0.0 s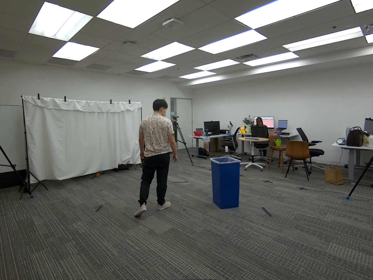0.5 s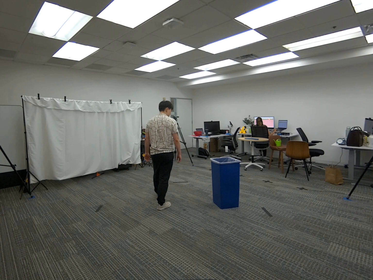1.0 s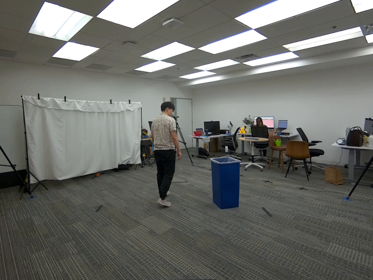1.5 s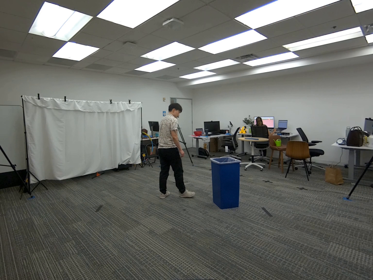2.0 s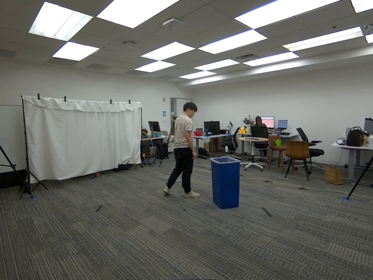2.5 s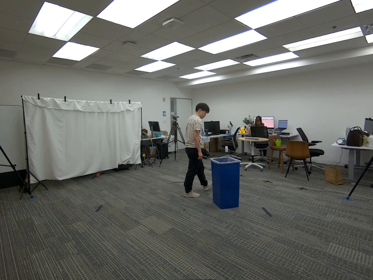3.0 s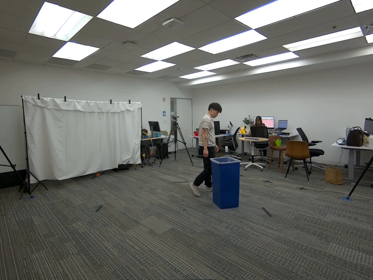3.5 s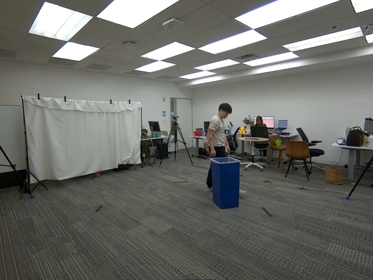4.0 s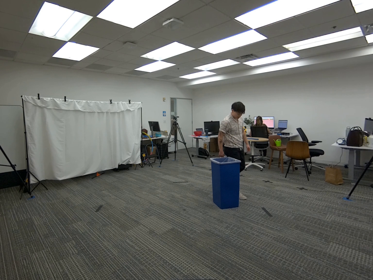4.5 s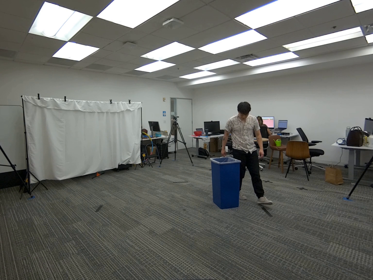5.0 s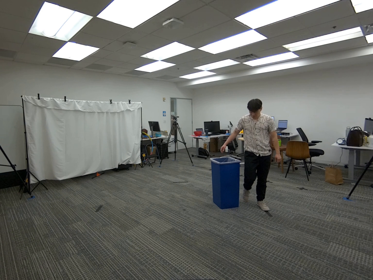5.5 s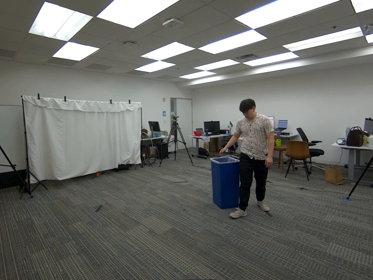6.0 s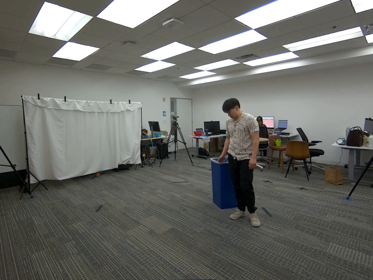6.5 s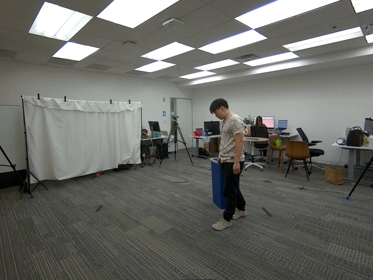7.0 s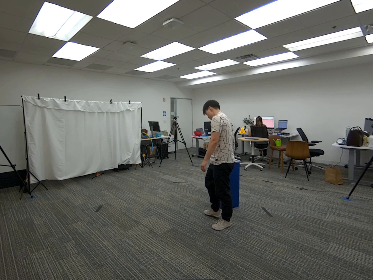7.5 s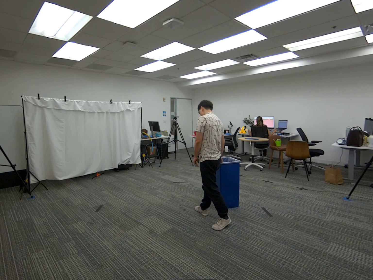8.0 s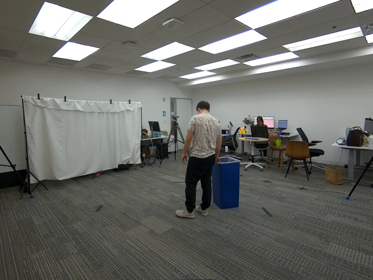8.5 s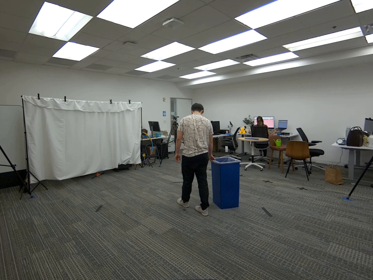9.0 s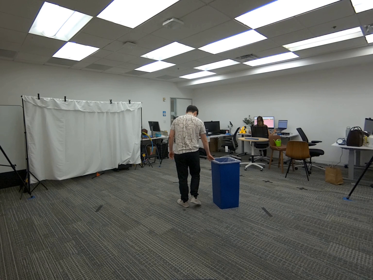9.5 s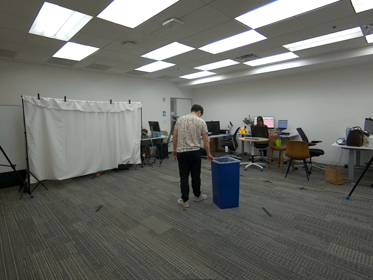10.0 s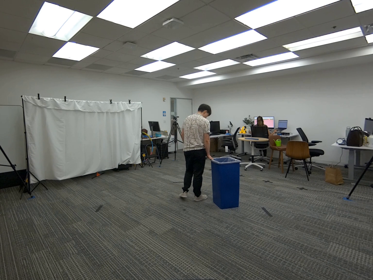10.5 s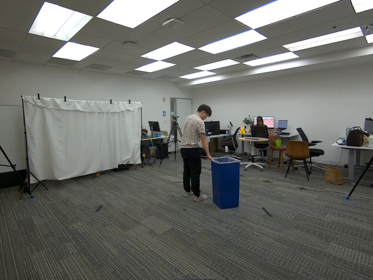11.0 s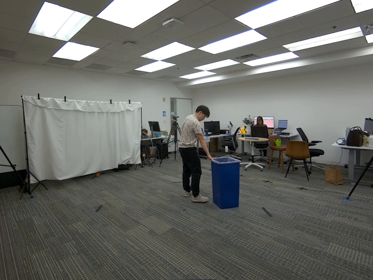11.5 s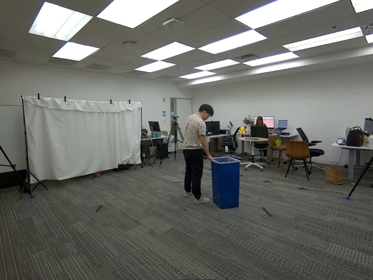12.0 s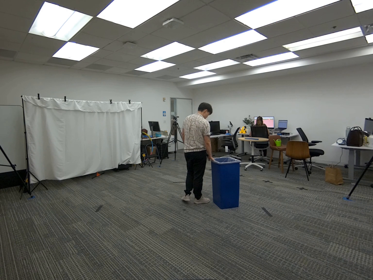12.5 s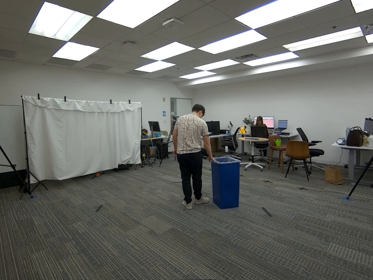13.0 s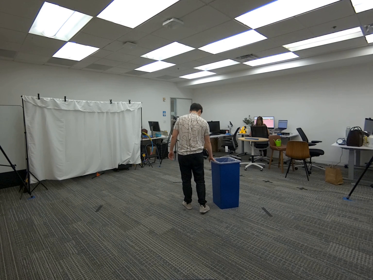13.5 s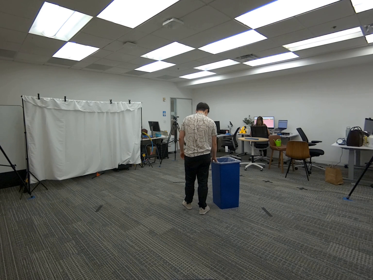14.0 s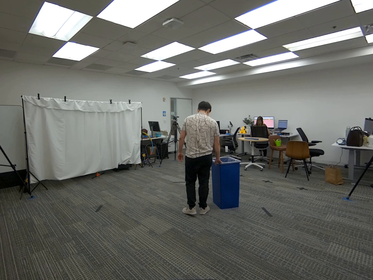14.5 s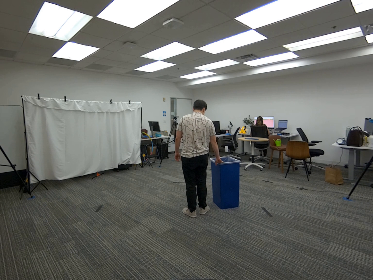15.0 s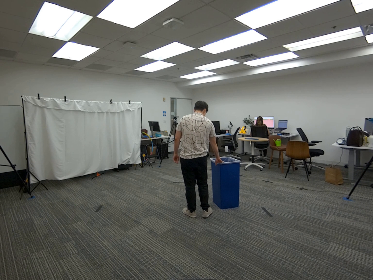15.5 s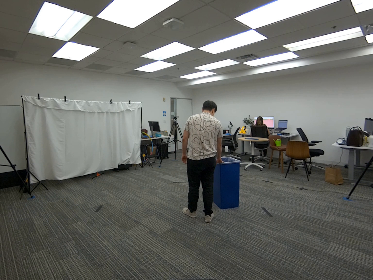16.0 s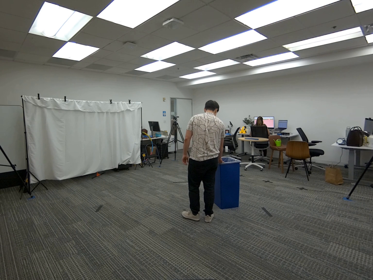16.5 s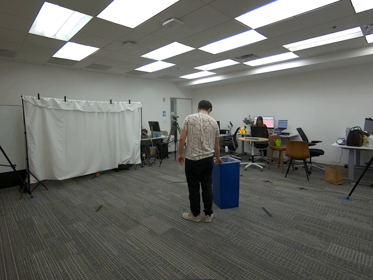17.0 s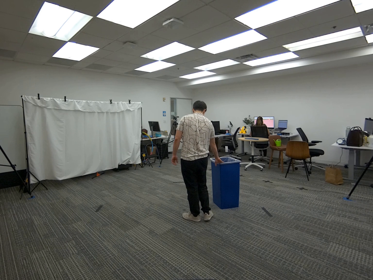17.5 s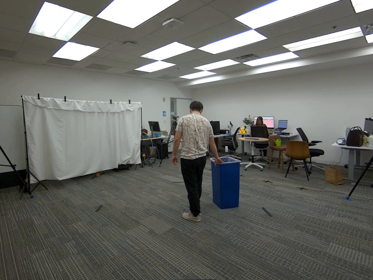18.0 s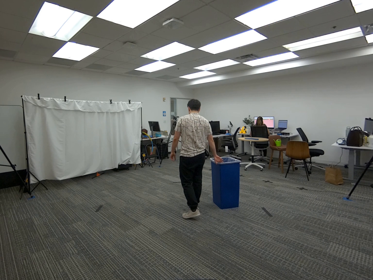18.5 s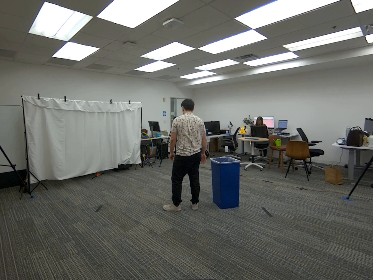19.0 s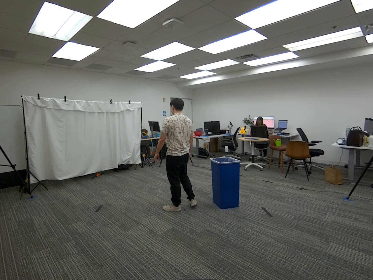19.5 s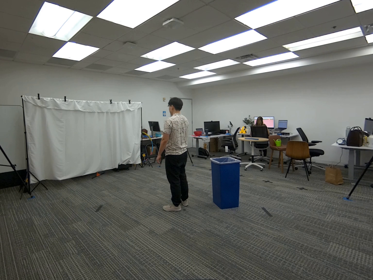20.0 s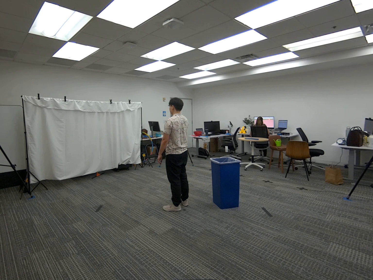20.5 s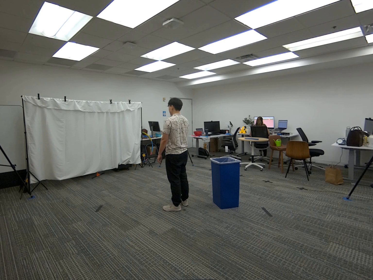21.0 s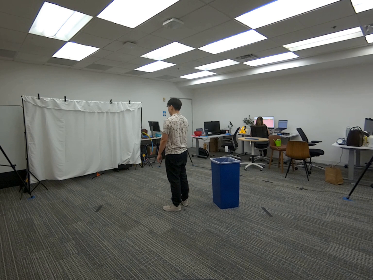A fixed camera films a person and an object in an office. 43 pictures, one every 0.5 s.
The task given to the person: Walk over to the blue trash can. Use your right hand to touch the trash can.
